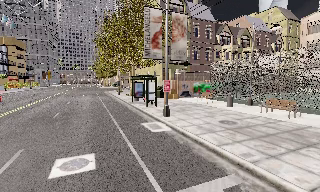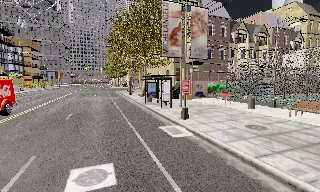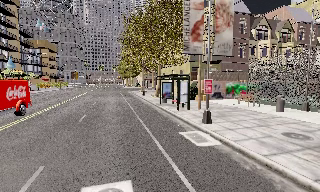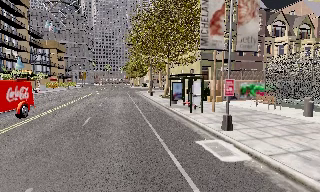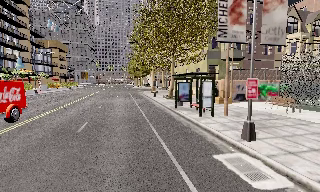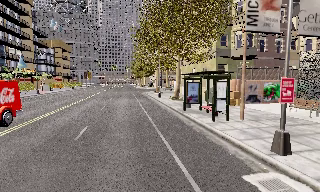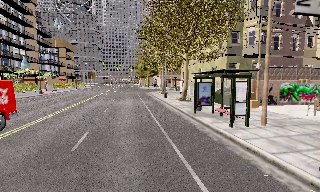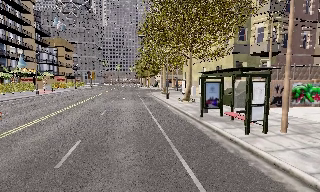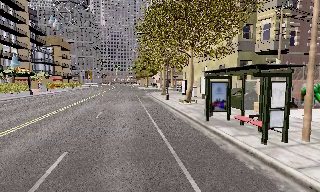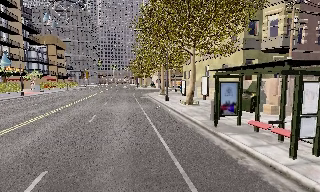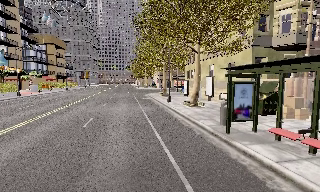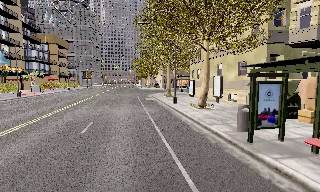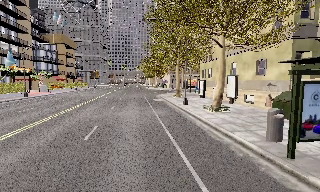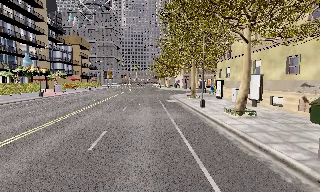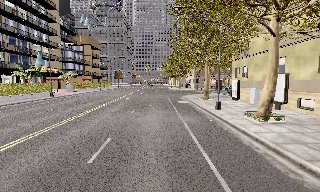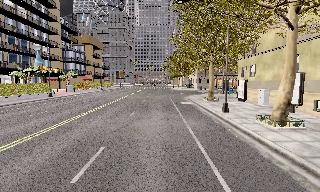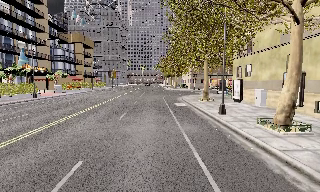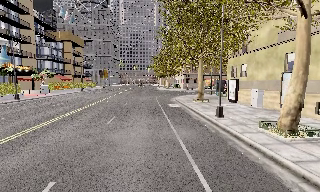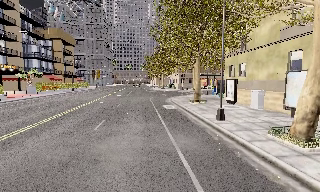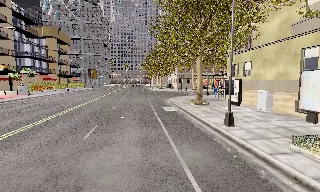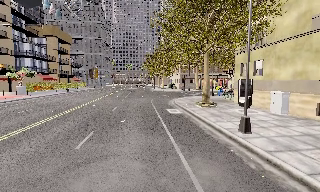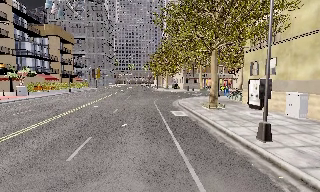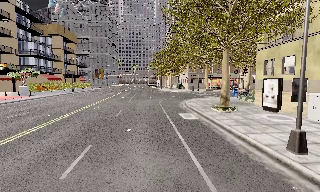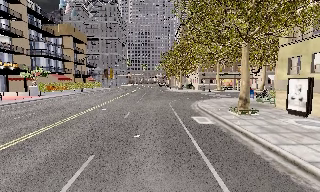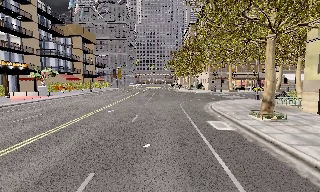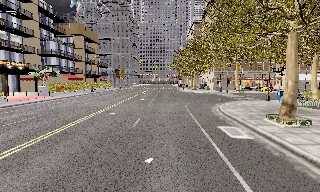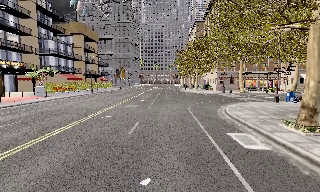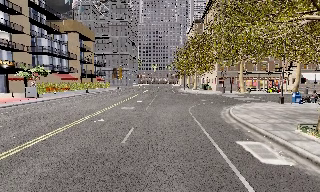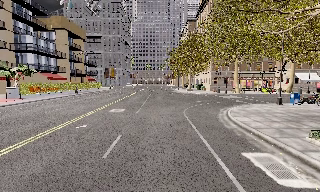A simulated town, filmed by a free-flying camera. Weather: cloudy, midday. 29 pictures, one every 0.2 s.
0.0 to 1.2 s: The camera pans to its left, which is counterclockwise from overhead, by about 15 degrees. It travels forward, about 6 m, so what stands in front looms larger.
1.2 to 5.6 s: The scene slides to the right, as the camera pans about 10 degrees to its left. It travels forward, about 25 m, so what stands in front looms larger.
The film runs forward here.
